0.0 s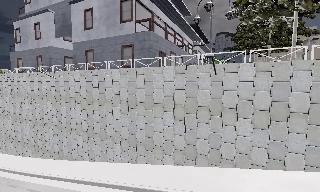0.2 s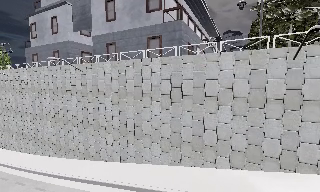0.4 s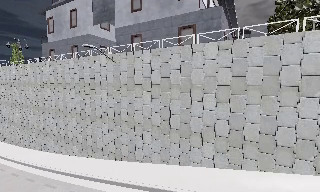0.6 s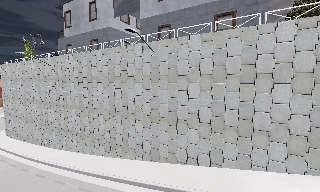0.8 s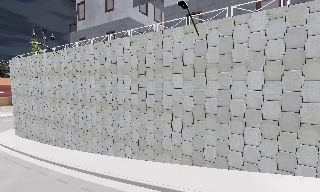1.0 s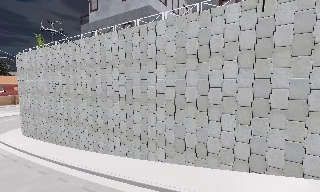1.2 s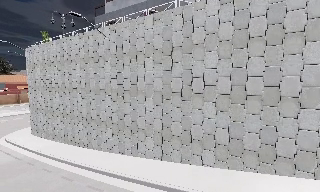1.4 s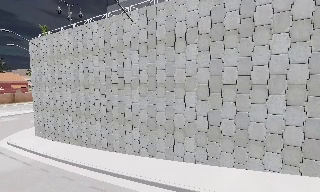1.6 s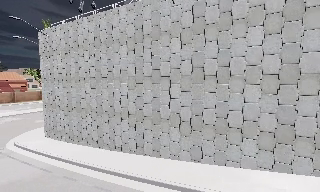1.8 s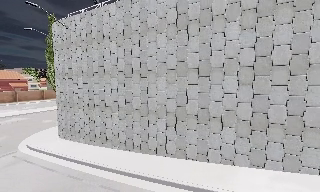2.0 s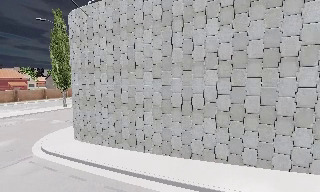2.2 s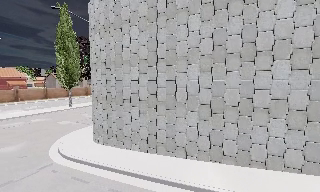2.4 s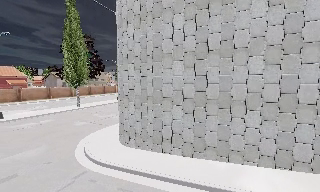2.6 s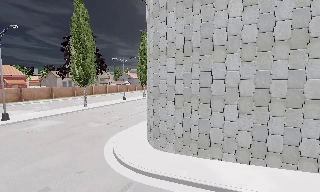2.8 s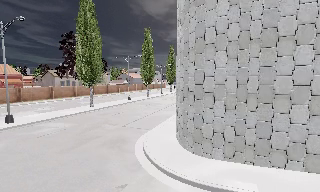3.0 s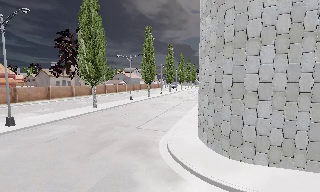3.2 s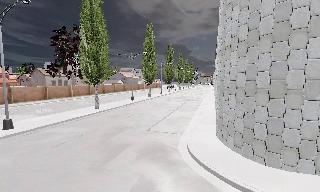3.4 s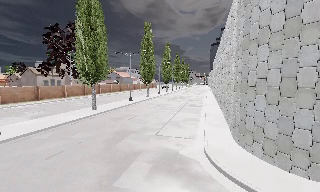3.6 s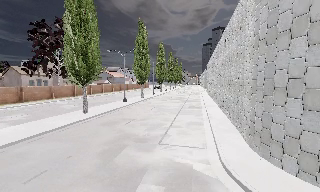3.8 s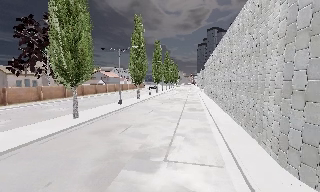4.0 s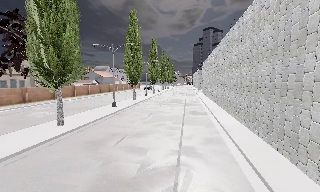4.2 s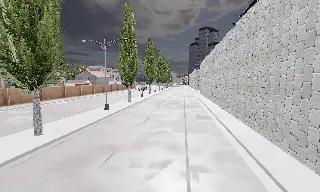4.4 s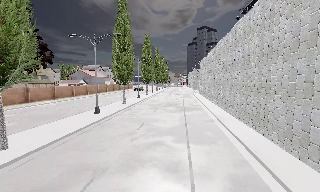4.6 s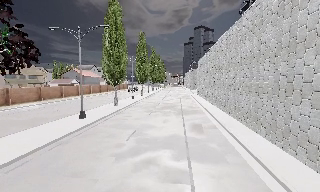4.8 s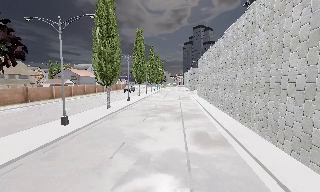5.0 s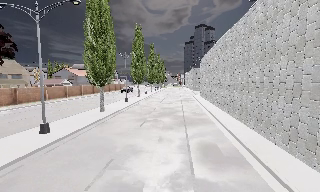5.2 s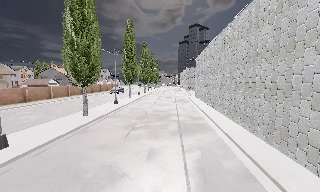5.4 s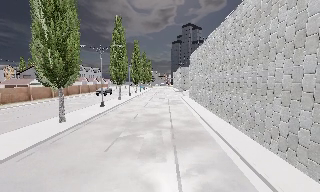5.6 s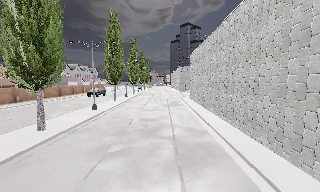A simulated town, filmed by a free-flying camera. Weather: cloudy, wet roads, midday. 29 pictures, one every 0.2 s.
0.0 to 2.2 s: The camera travels to its left and forward, about 25 m, so close, fixed things drift to the right.
2.2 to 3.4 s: The camera travels to its left and forward, about 12 m, so close, fixed things drift to the right. It loses speed.
3.4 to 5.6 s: The scene slides to the left, as the camera pans about 15 degrees to its right. It travels forward, about 20 m, so what stands in front looms larger.
The film runs forward here.
